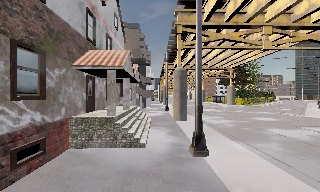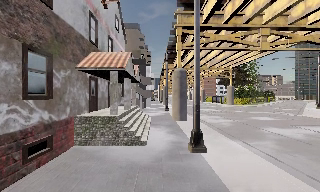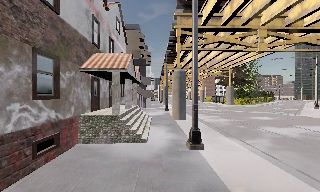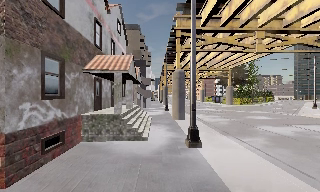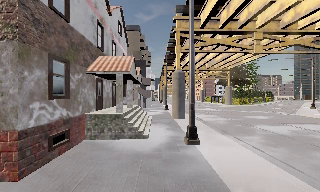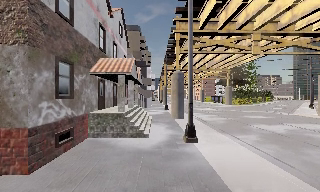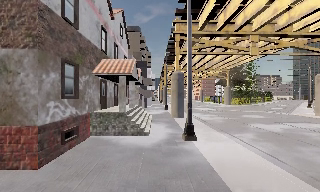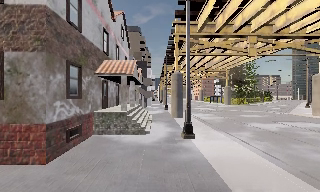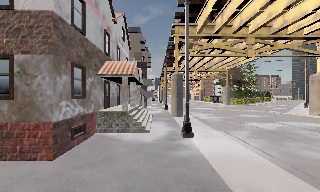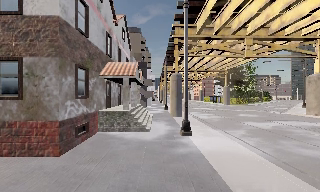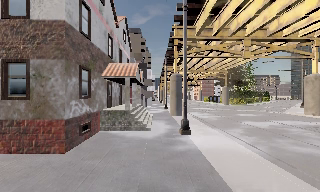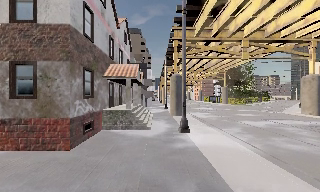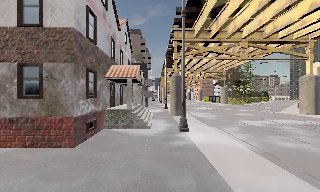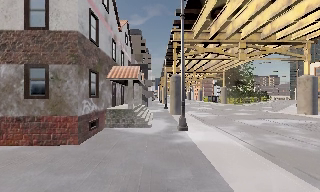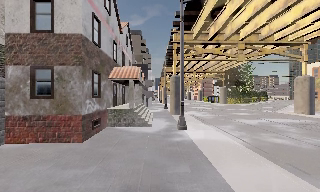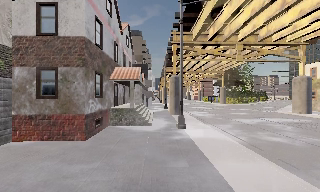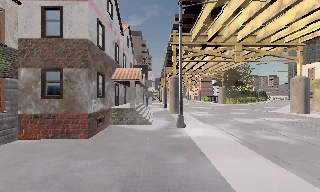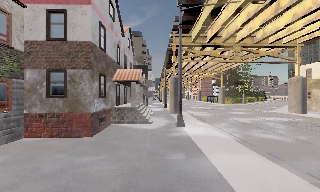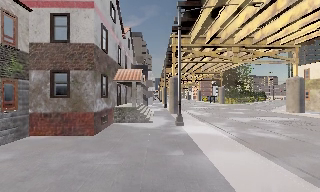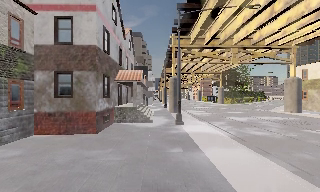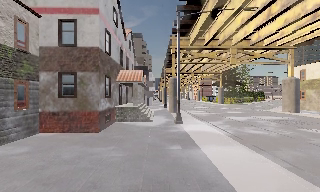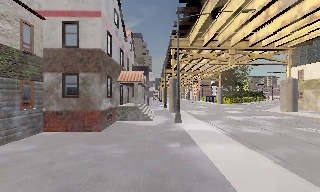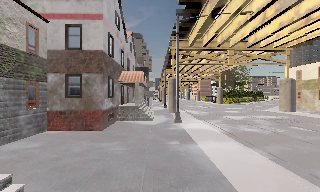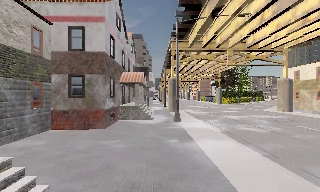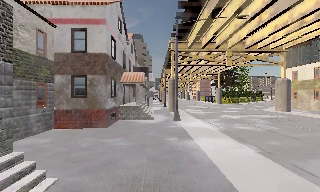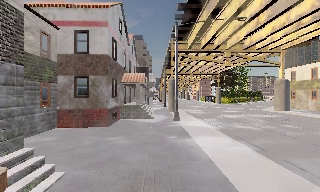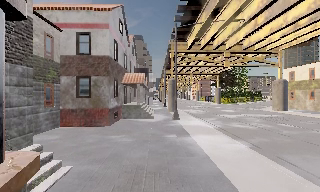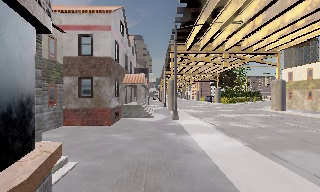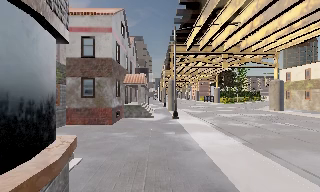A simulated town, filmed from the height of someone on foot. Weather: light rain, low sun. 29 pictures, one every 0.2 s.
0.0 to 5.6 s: The camera travels backward, about 11 m, so what stands in front gets smaller.
The film runs backward here.
